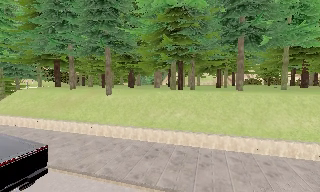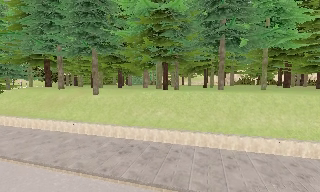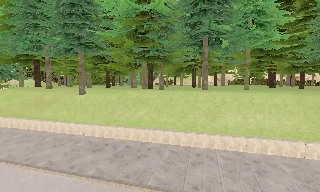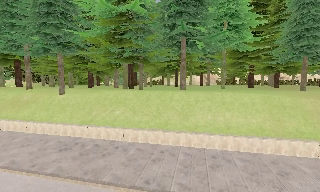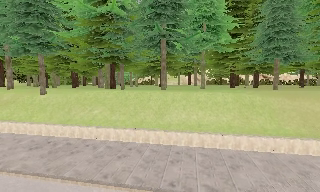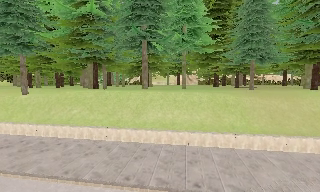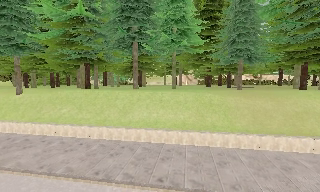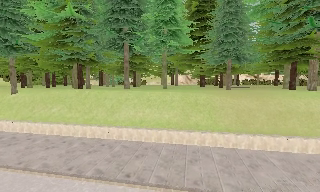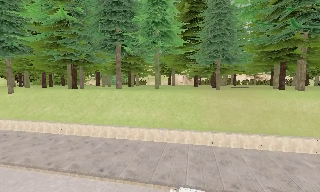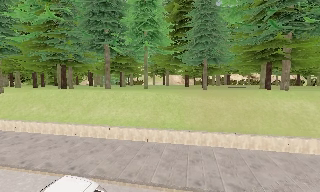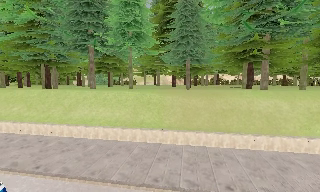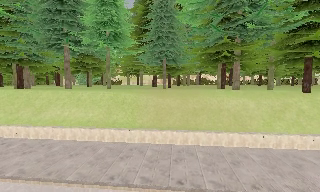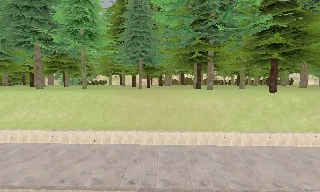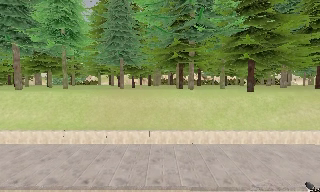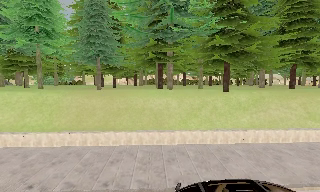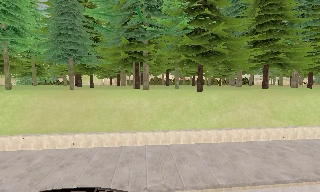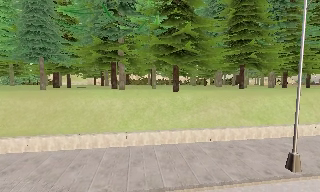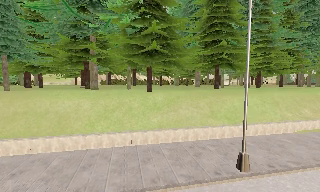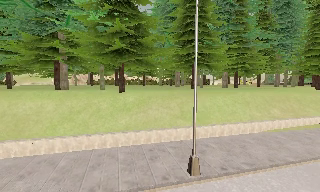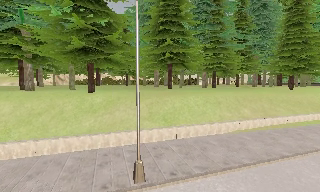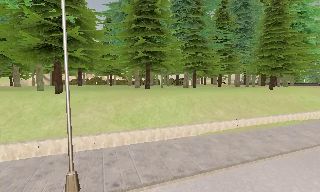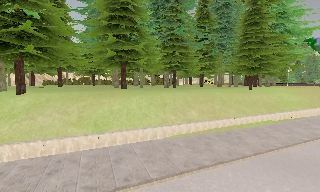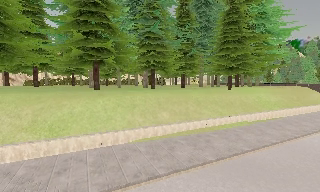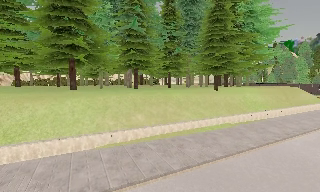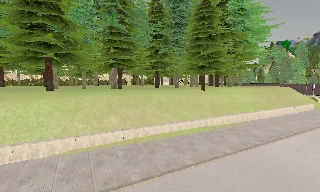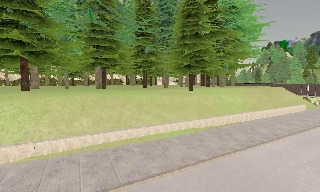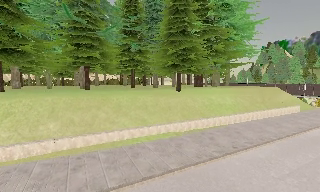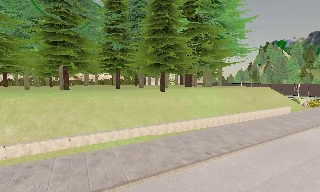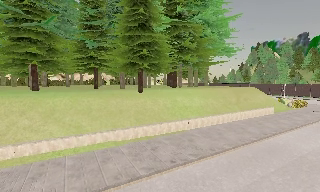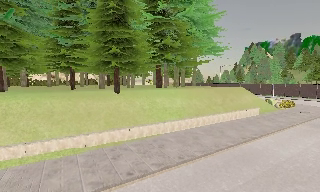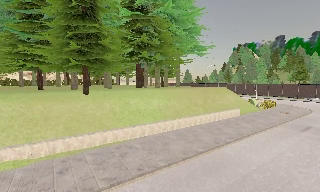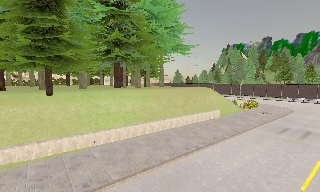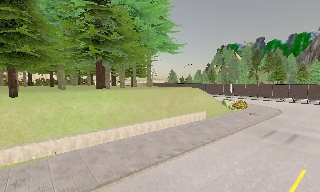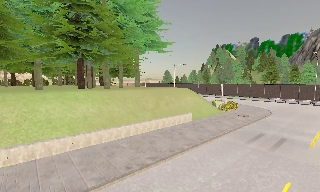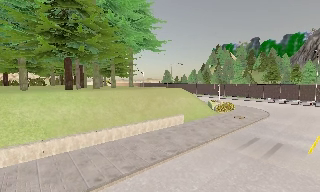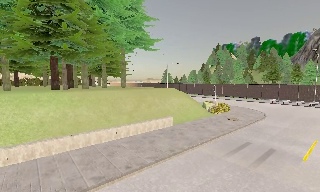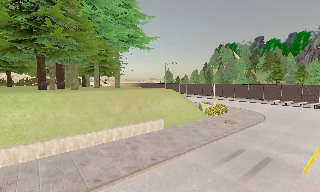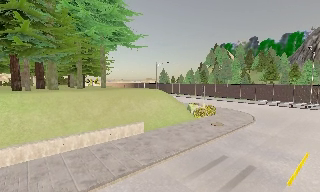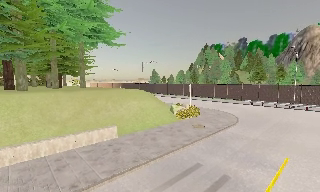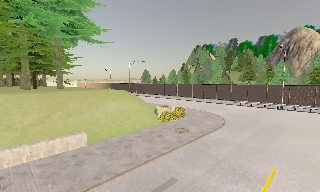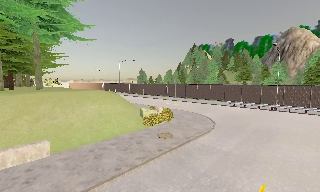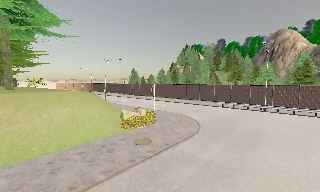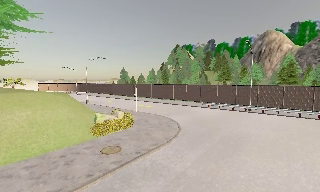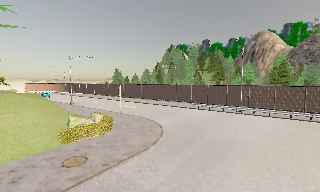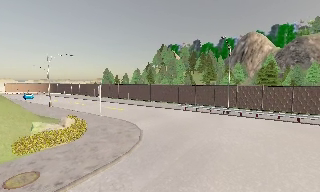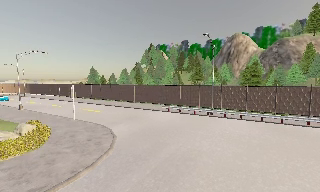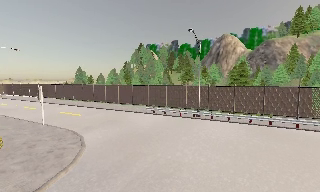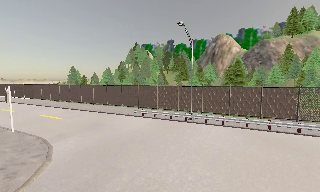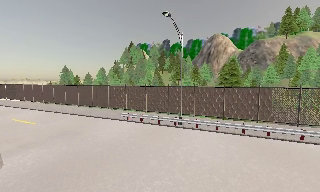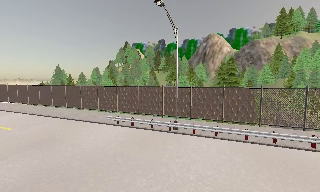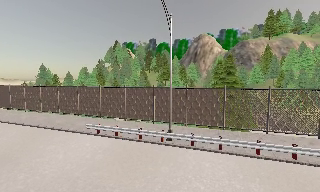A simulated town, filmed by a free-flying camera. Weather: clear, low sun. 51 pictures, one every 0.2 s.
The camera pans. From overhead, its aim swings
clockwise.
The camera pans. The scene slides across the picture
to the left.
0.0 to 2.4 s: The camera swings to its right by about 15 degrees, and the scene slides to the left. It travels to its right, about 16 m, so close, fixed things drift to the left.
2.4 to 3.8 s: The camera swings to its right by about 20 degrees, and the scene slides to the left. It travels to its right, about 11 m, so close, fixed things drift to the left.
3.8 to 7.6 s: The camera pans to its right, which is clockwise from overhead, by about 25 degrees. It travels to its right and forward, about 30 m, so close, fixed things drift to the left.
7.6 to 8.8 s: The camera swings to its right by about 15 degrees, and the scene slides to the left. It travels forward and to its right, about 9 m, so what stands in front looms larger.
8.8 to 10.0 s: The camera swings to its right by about 15 degrees, and the scene slides to the left. It travels forward, about 10 m, so what stands in front looms larger.
The film runs forward here.
